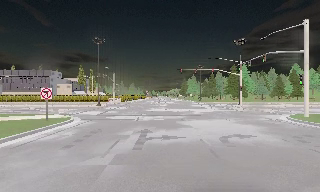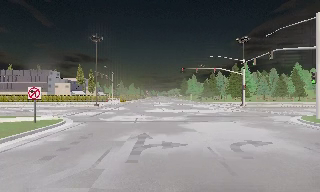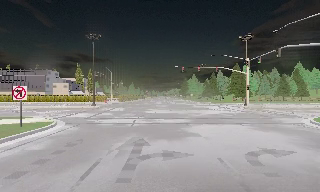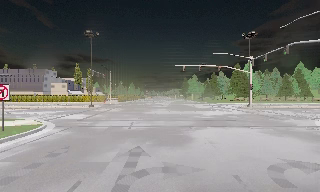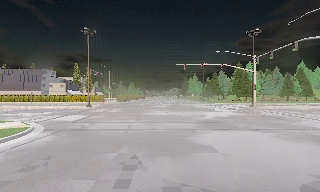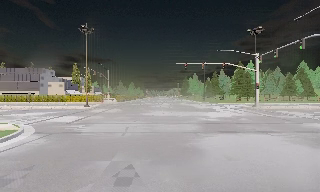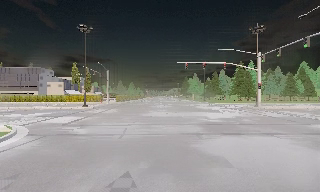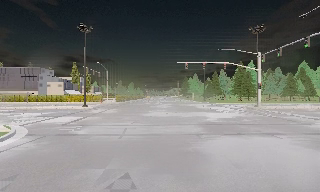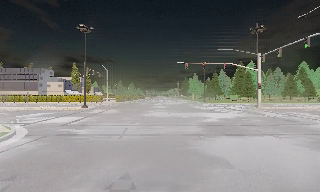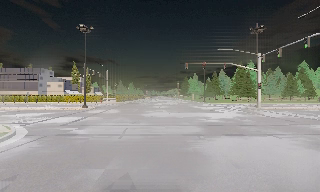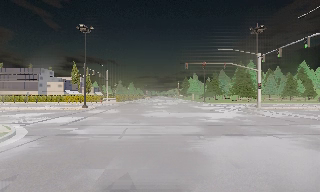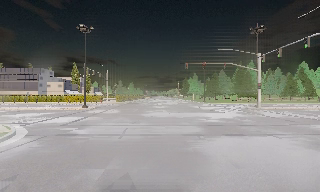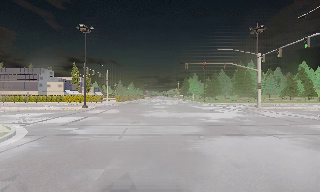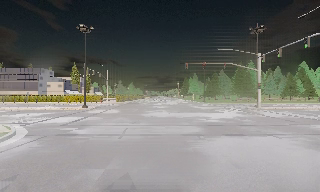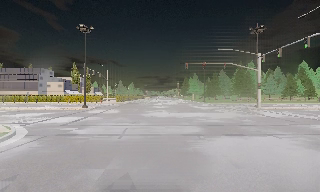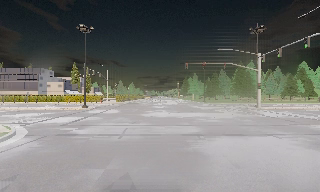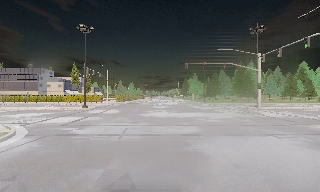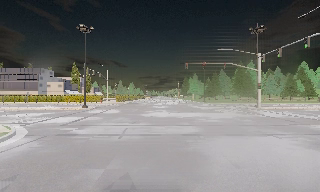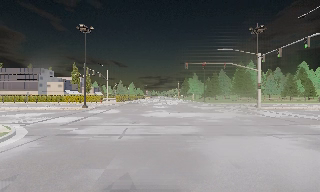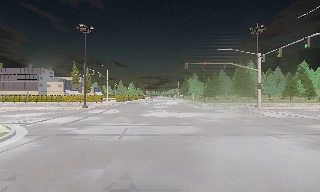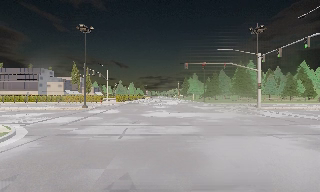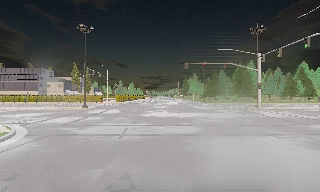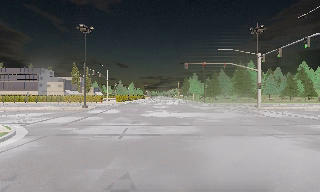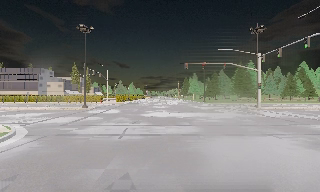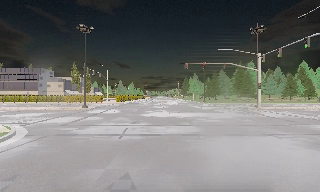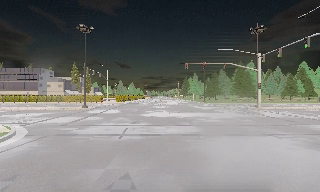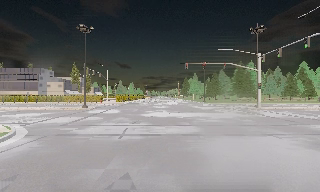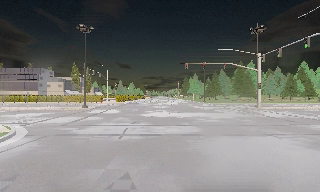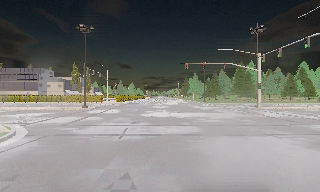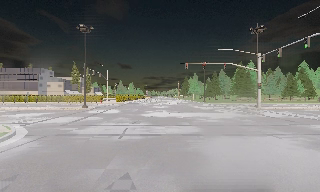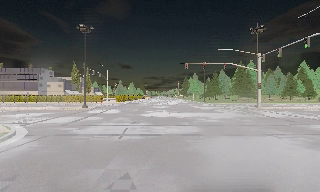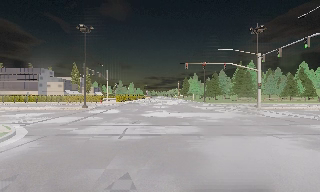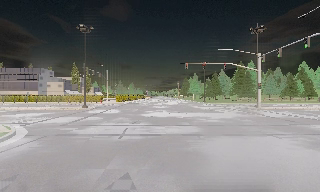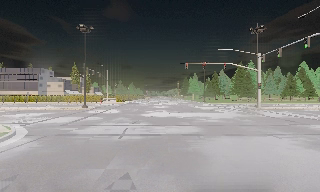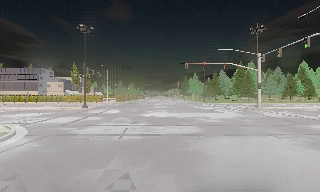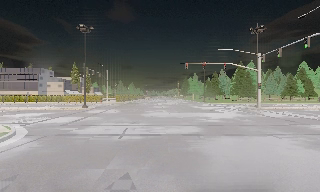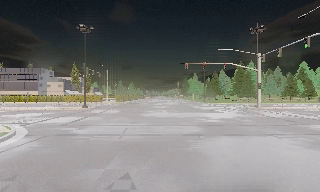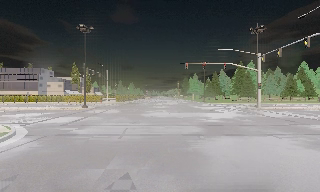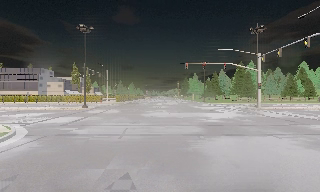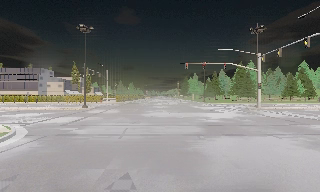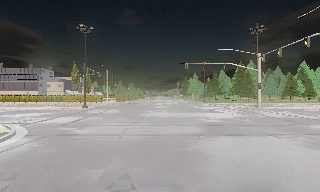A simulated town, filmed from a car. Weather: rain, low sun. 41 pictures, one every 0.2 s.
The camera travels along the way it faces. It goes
forward.
0.0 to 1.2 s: The camera travels forward, about 5 m, so what stands in front looms larger. It loses speed.
1.2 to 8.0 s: The camera keeps its place and its aim.
The film runs forward here.
